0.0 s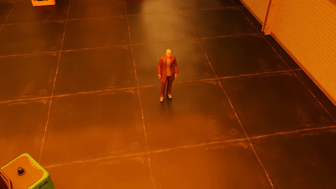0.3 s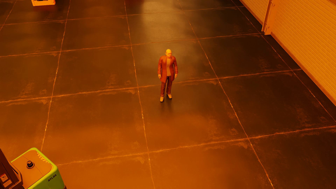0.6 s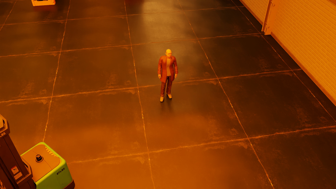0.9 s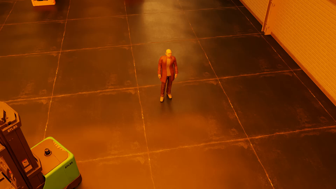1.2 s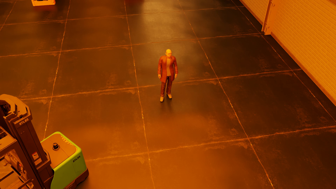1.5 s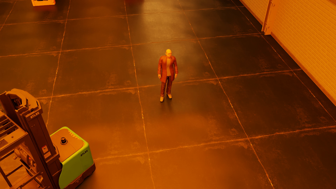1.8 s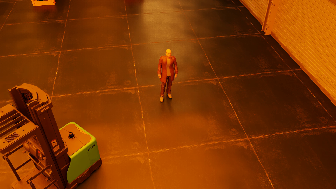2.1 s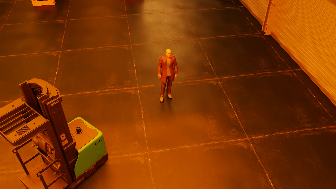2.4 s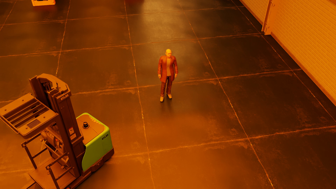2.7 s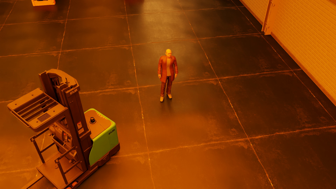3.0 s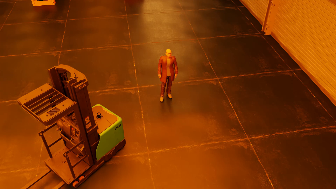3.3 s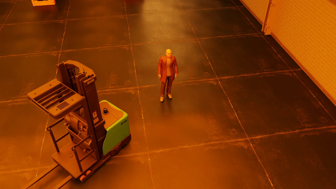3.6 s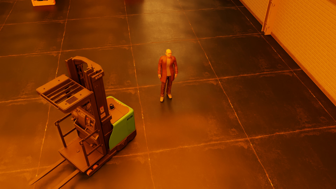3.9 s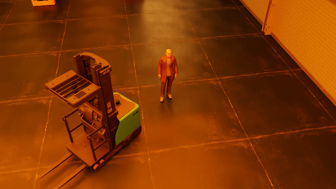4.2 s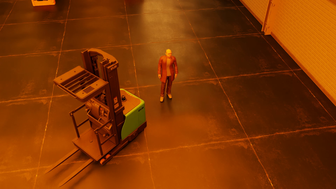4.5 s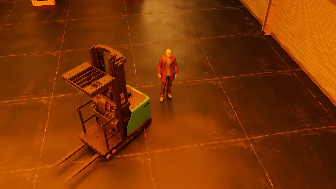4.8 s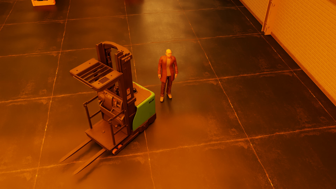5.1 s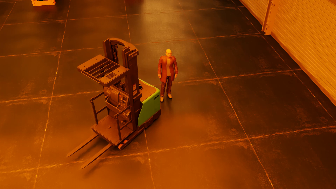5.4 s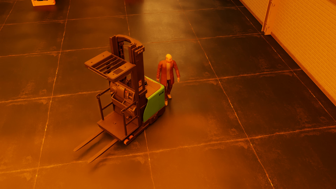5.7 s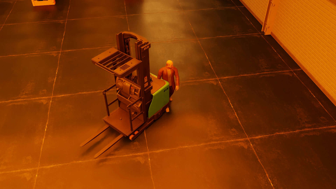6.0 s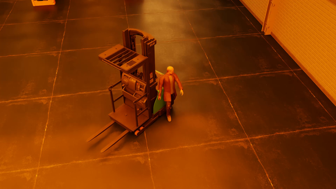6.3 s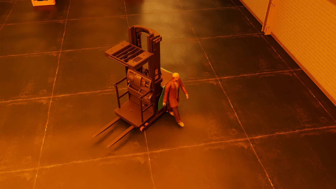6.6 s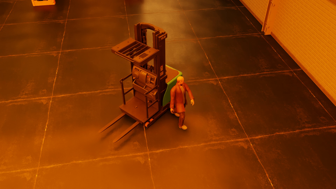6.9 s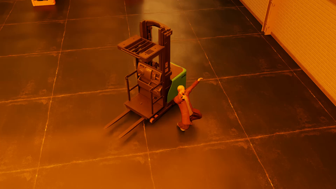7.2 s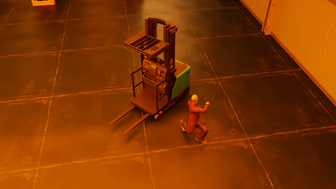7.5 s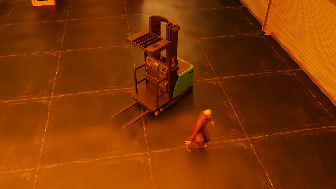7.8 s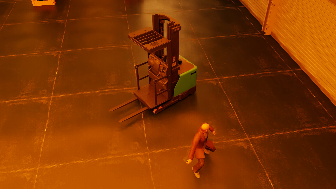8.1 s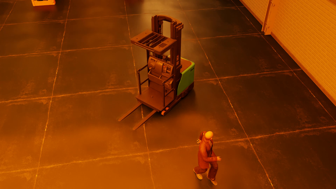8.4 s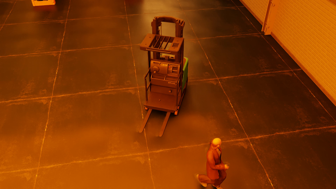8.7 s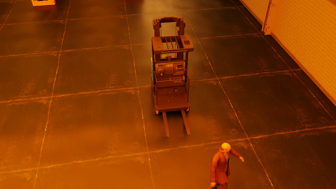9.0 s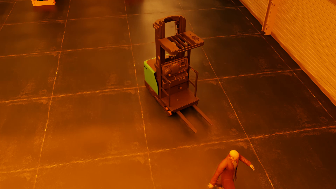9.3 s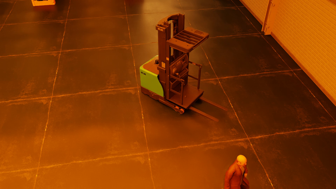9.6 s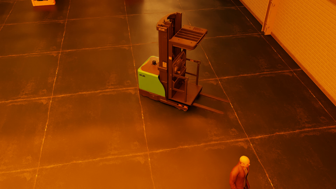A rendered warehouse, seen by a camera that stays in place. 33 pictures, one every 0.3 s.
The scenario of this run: Near miss between a forklift and a person.
